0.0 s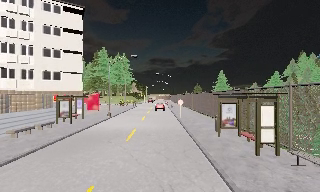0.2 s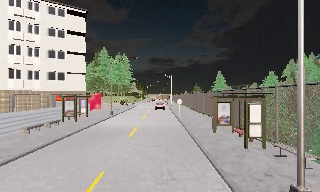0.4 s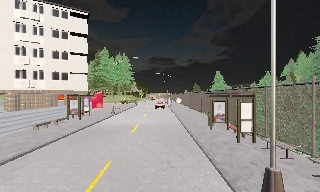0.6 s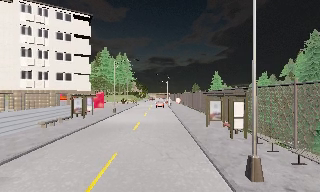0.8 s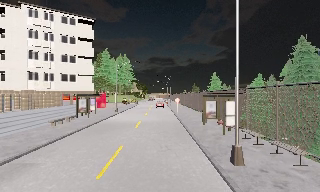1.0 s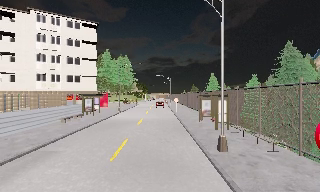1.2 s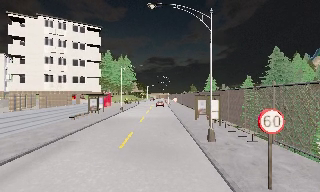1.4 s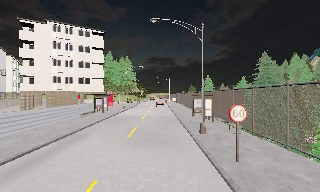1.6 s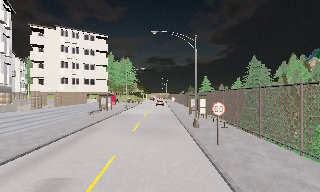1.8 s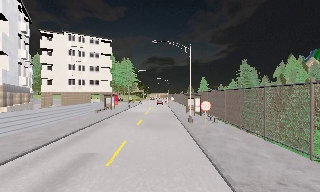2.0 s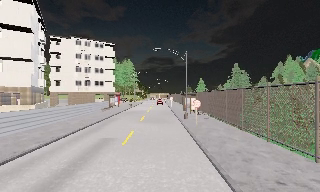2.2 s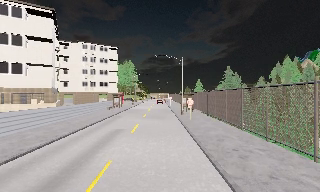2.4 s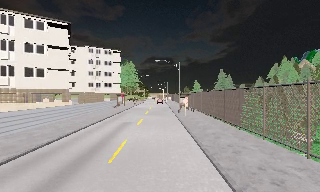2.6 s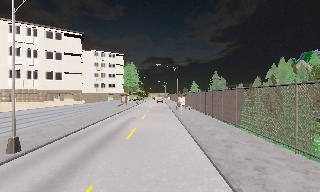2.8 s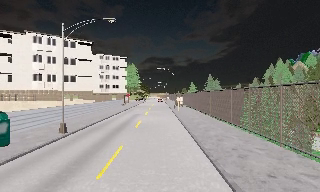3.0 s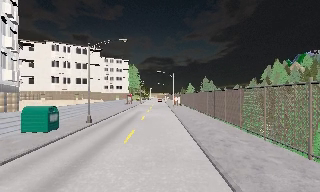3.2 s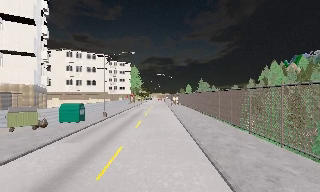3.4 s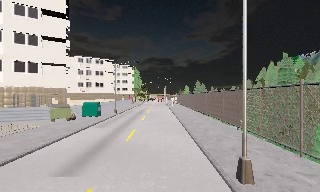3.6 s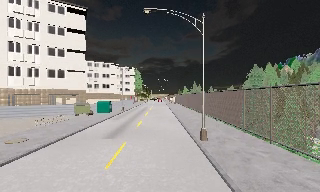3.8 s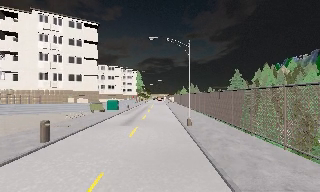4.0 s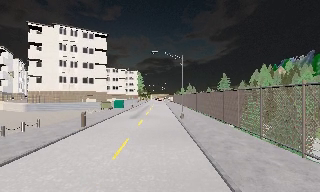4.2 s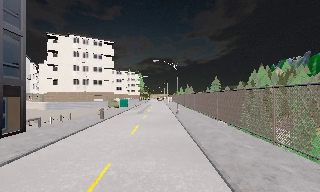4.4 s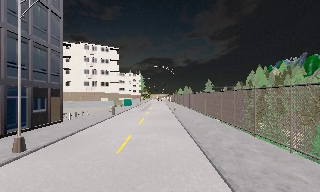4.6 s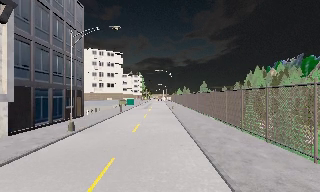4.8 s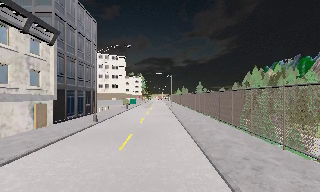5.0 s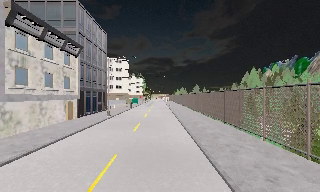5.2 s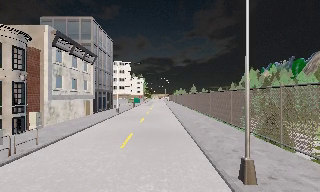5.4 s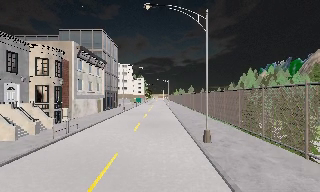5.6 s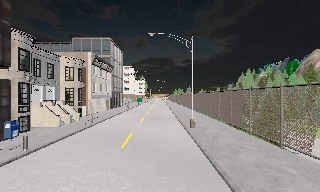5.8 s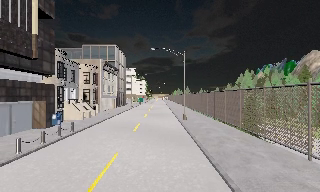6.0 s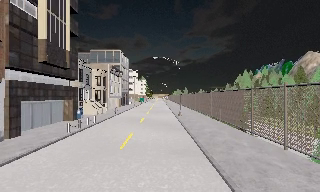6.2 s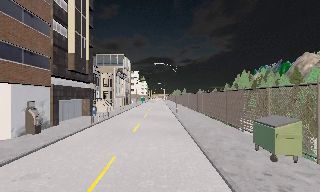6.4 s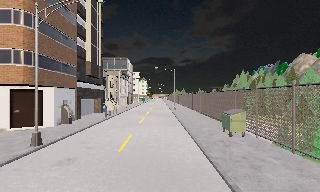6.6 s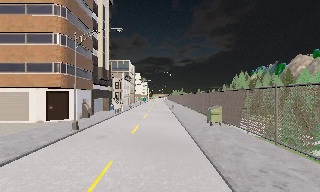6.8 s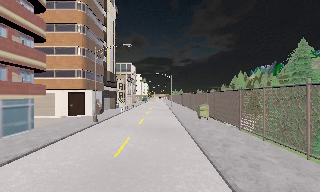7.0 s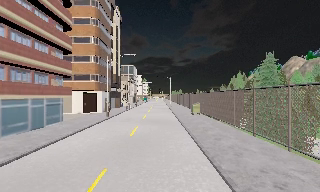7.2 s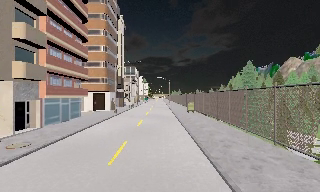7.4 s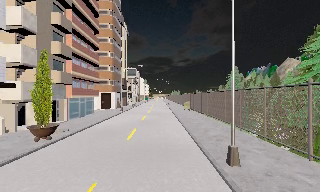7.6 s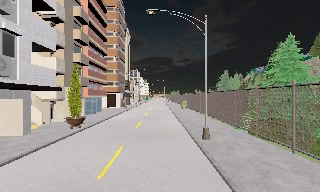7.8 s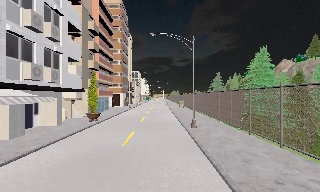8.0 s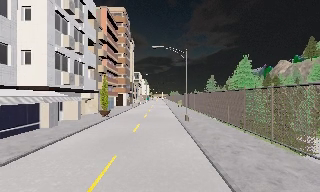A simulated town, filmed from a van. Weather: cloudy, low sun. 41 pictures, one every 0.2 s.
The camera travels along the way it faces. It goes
backward.
0.0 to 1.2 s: The camera travels backward, about 7 m, so what stands in front gets smaller. It gains speed.
1.2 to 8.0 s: The camera travels backward, about 125 m, so what stands in front gets smaller.
The film runs backward here.
